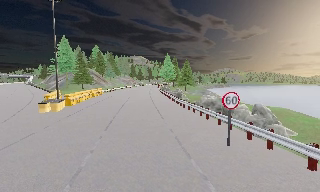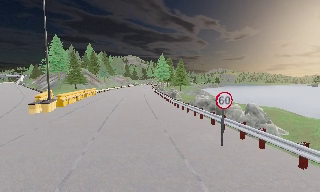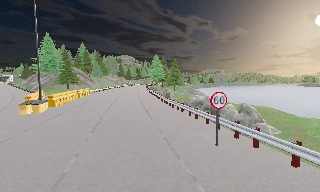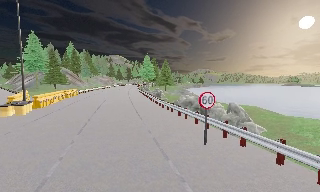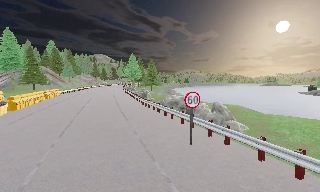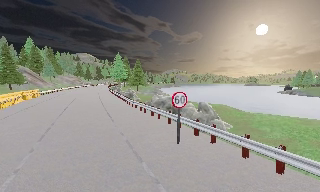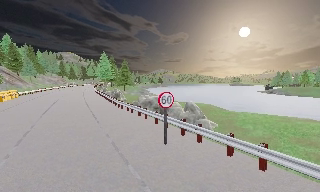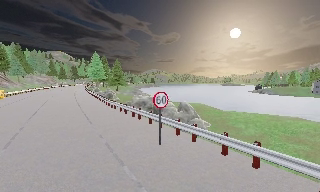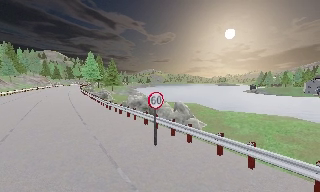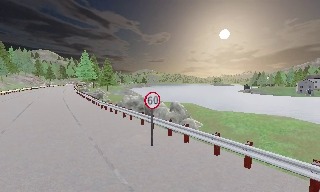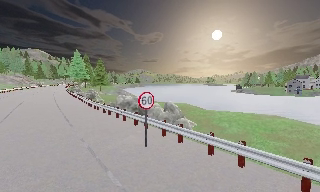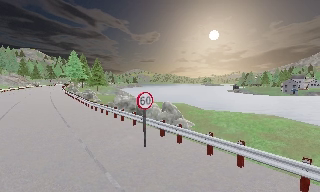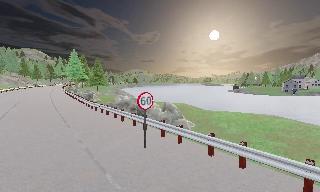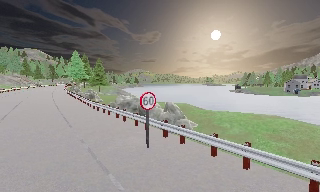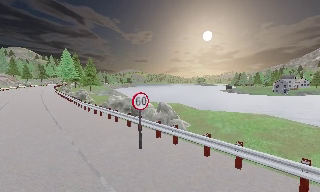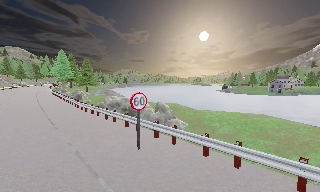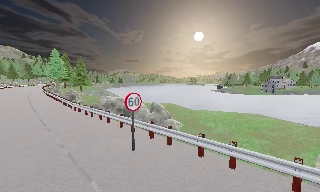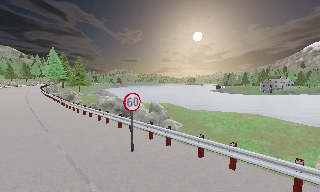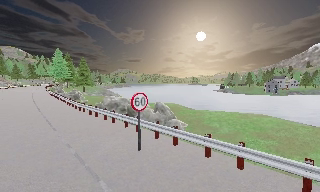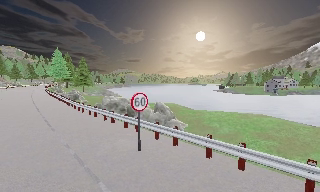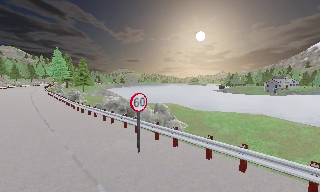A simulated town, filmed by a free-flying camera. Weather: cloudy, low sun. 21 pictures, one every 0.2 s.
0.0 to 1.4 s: The camera pans to its right, which is clockwise from overhead, by about 25 degrees.
1.4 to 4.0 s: The camera swings to its right by about 10 degrees, and the scene slides to the left. It travels forward, about 0.5 m, so what stands in front looms larger.
The film runs forward here.
